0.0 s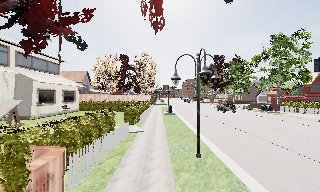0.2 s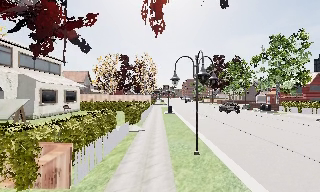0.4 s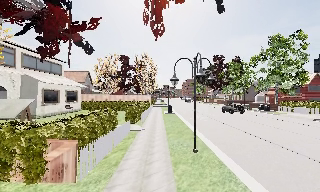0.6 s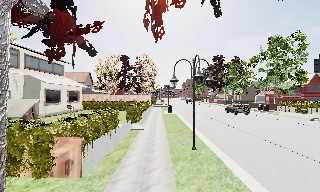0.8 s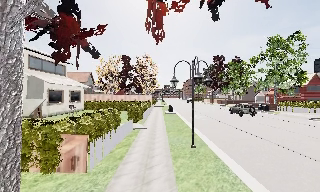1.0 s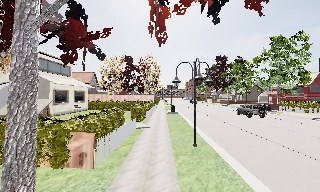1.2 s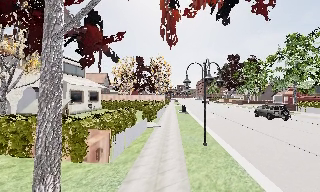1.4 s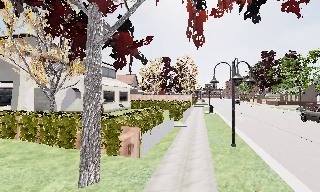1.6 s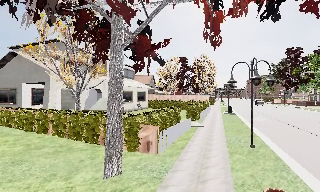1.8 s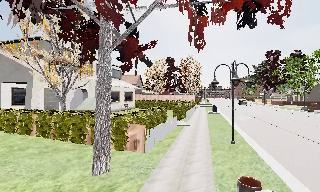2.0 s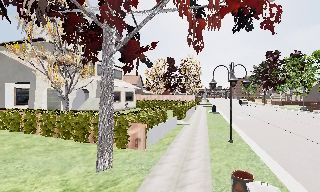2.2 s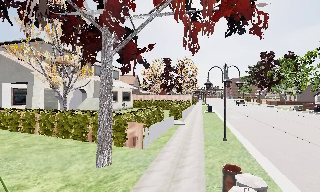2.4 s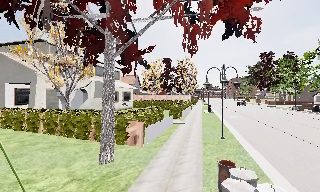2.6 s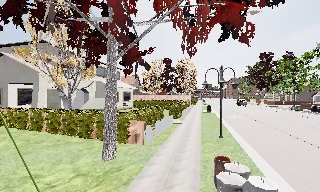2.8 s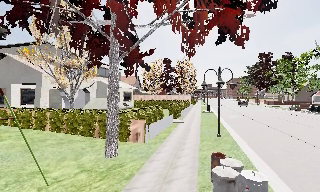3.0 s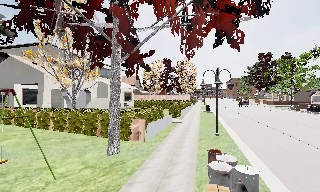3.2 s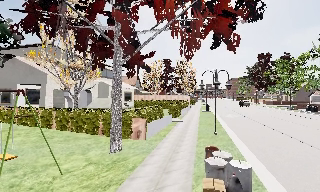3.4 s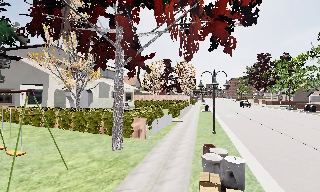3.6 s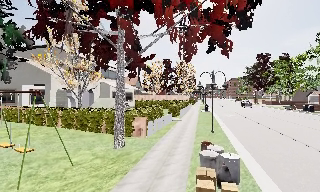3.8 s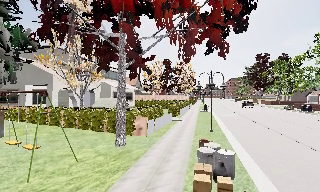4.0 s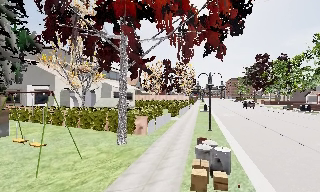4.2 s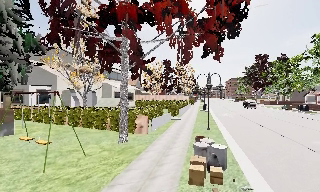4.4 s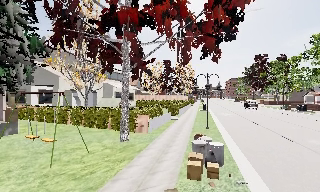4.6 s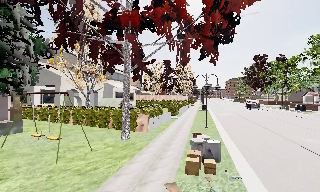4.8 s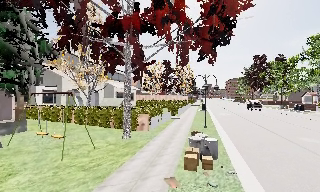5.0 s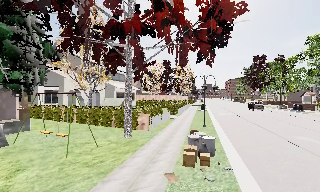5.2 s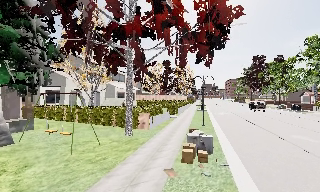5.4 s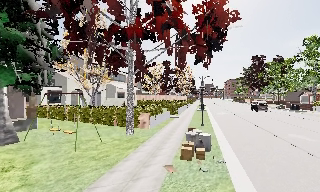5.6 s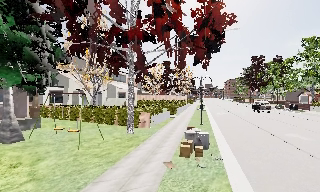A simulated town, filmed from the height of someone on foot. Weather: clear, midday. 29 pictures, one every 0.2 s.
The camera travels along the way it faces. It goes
backward.
0.0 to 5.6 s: The camera pans to its left, which is counterclockwise from overhead, by about 15 degrees. It travels backward, about 9 m, so what stands in front gets smaller.
The film runs backward here.
